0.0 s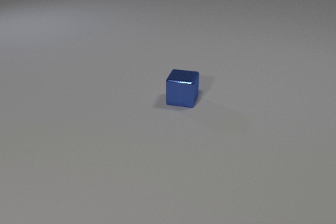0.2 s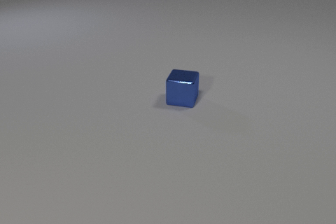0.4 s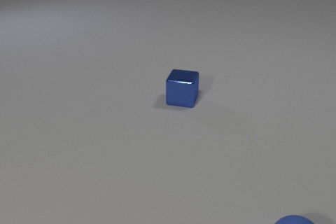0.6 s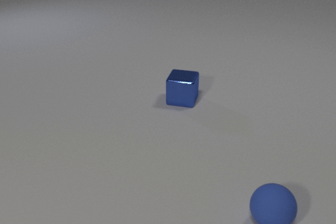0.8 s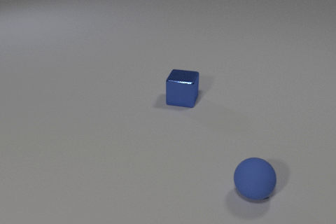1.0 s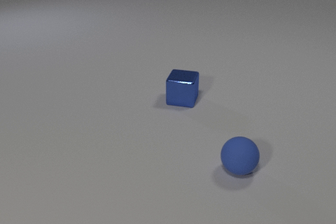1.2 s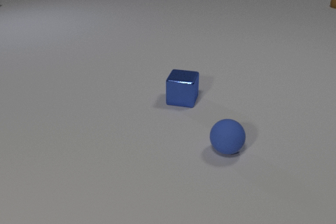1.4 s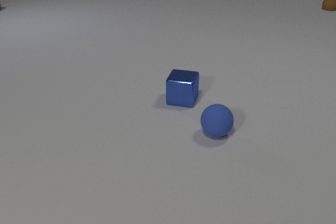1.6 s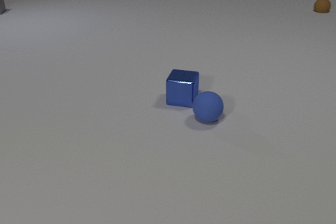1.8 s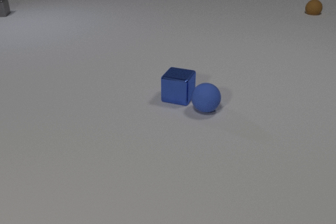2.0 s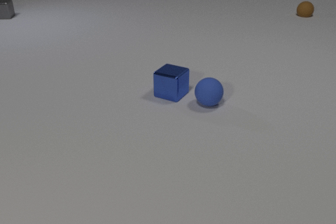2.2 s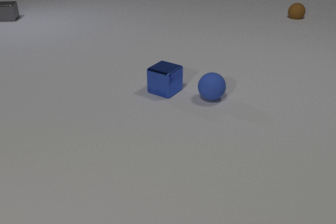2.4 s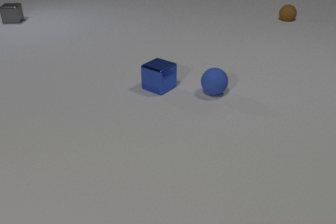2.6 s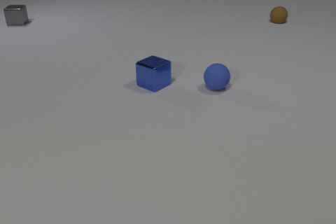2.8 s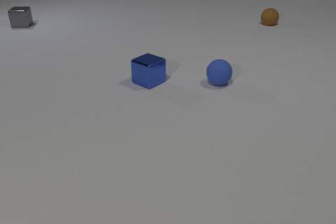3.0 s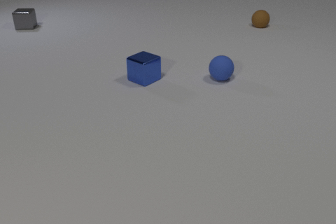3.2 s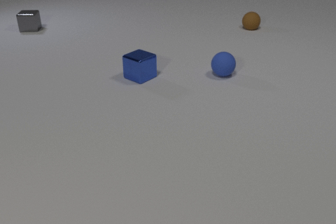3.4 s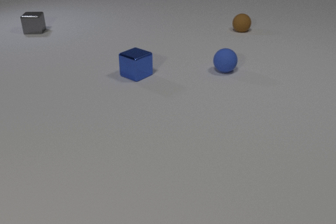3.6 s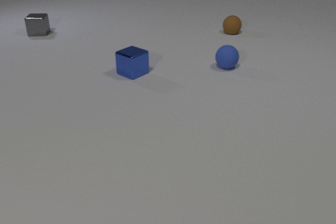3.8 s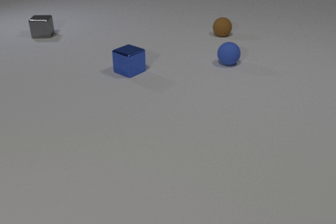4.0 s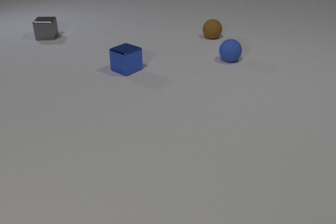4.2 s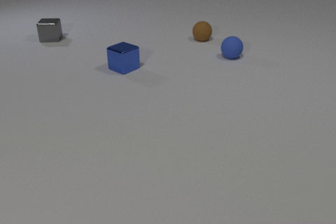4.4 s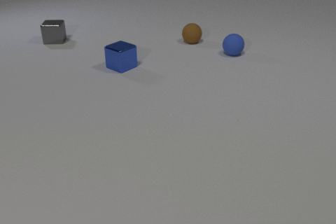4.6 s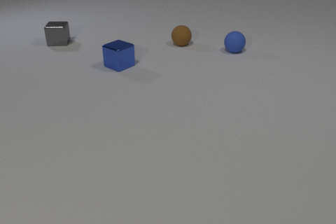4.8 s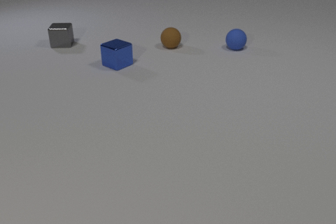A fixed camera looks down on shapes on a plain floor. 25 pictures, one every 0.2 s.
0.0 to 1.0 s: The blue rubber sphere comes in at the bottom edge, rolls away from the camera and to the left.
1.0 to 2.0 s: The blue rubber sphere rolls away from the camera. The blue metal cube slides away from the camera and to the left. The brown rubber sphere comes in at the right edge, rolls toward the camera and to the left. The gray metal cube comes in at the left edge, slides toward the camera. The blue rubber sphere and the blue metal cube collide.
2.0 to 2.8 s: The blue rubber sphere rolls away from the camera. The blue metal cube slides away from the camera and to the left. The brown rubber sphere rolls toward the camera and to the left. The gray metal cube slides toward the camera and to the right.
2.8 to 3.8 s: The blue rubber sphere rolls away from the camera. The blue metal cube slides away from the camera and to the left. The brown rubber sphere rolls to the left and toward the camera. The gray metal cube slides toward the camera and to the right.
3.8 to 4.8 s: The blue rubber sphere rolls away from the camera. The blue metal cube slides away from the camera and to the left. The brown rubber sphere rolls to the left and toward the camera. The gray metal cube slides toward the camera and to the right.
How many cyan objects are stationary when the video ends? 0.
What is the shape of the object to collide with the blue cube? sphere.
What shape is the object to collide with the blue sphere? cube.
